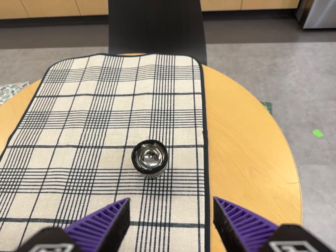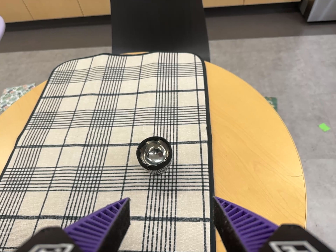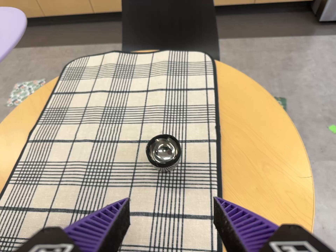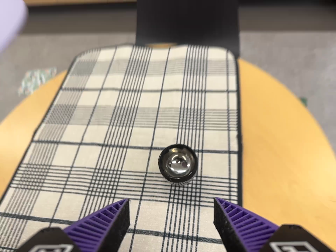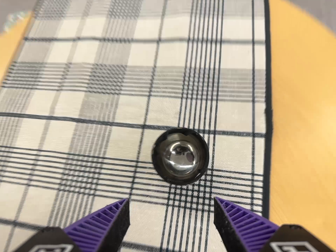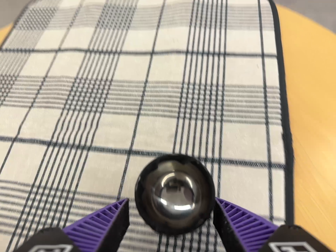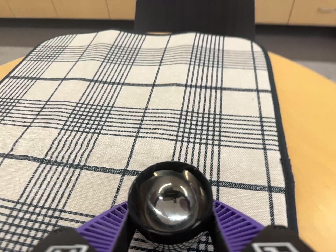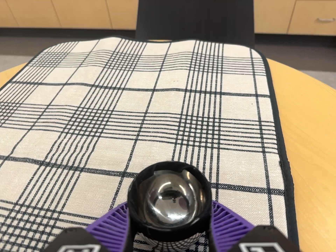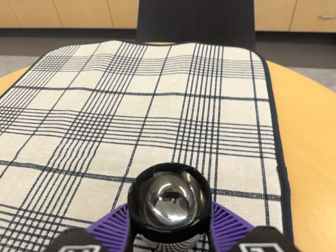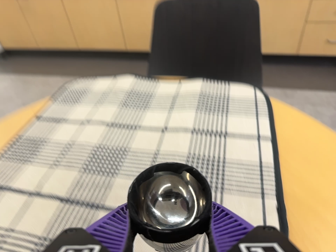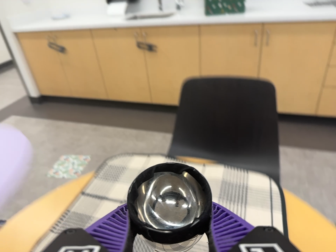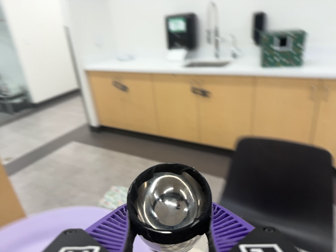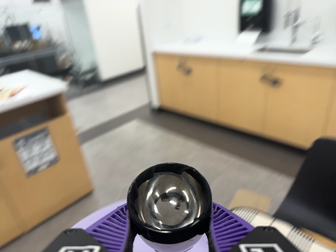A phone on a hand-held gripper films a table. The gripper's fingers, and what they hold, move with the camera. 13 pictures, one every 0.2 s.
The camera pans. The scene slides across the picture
to the right.
0.0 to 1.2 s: The camera travels forward, about 26 cm, so what stands in front looms larger.
1.2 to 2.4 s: The camera pans to its left by about 30 degrees. It travels toward the top of its view, backward and to its left, about 36 cm, so close, fixed things drift downward. Its aim tips toward the top of its view by about 20 degrees, and the scene shifts downward. It rolls about its line of sight by about 15 degrees, and the scene rotates clockwise.
The film runs backward here.
